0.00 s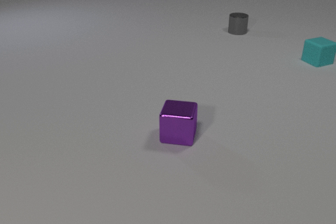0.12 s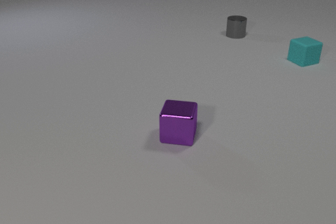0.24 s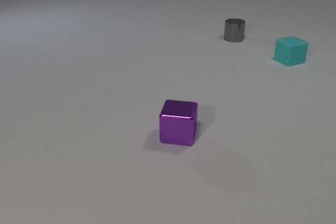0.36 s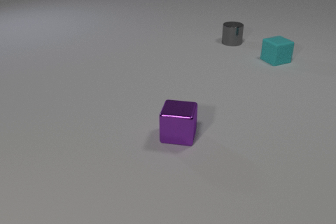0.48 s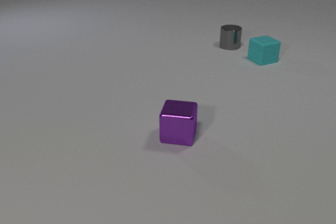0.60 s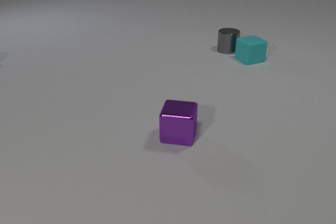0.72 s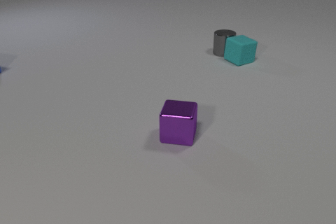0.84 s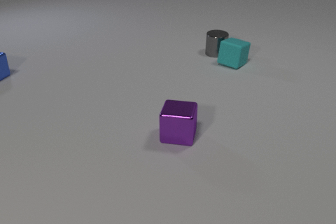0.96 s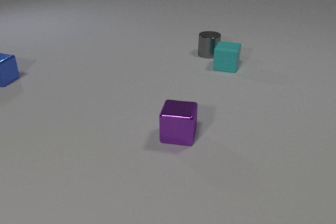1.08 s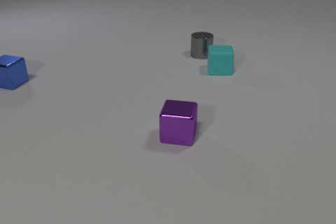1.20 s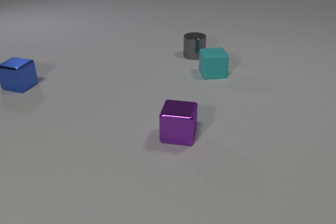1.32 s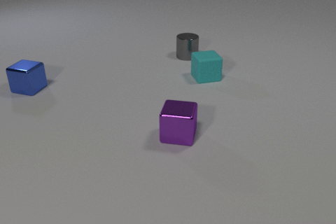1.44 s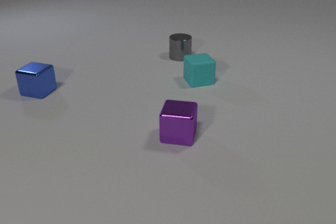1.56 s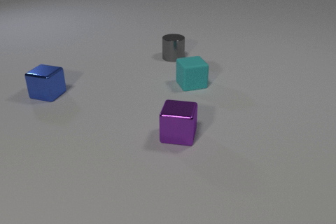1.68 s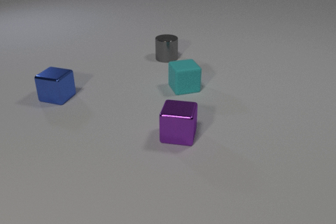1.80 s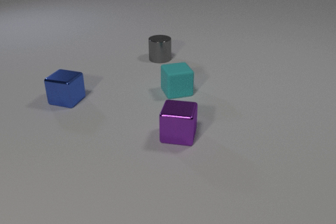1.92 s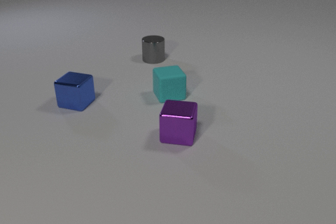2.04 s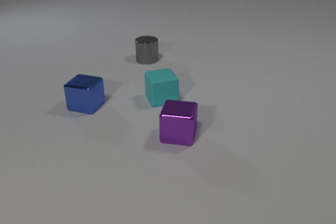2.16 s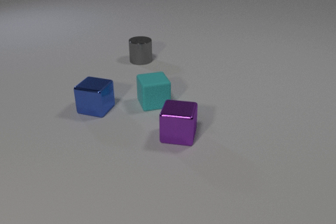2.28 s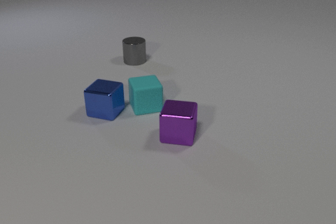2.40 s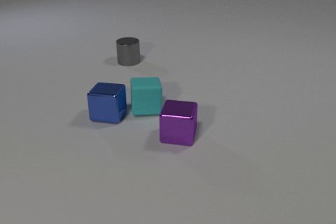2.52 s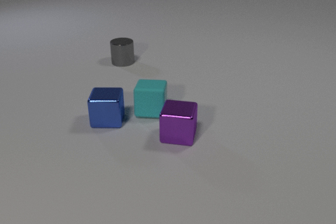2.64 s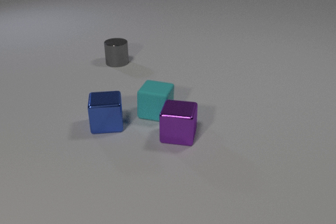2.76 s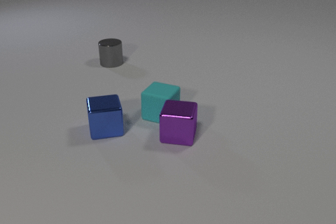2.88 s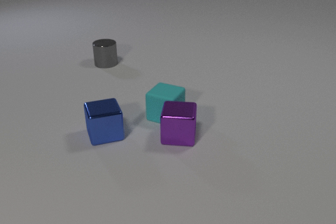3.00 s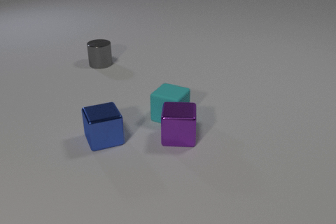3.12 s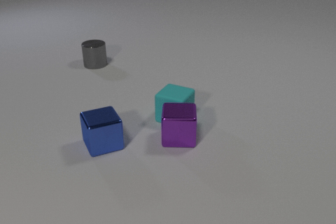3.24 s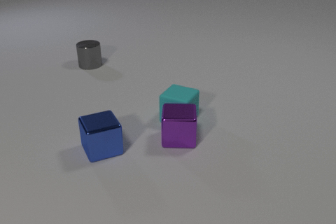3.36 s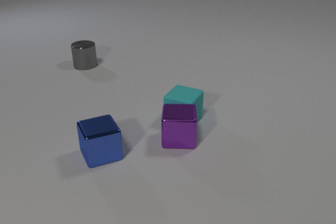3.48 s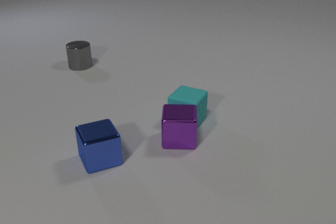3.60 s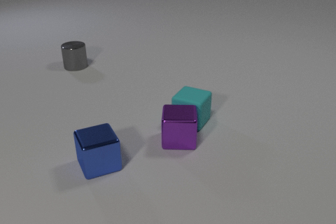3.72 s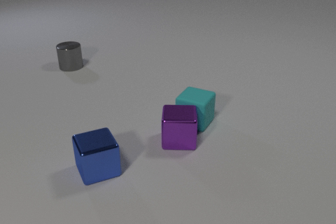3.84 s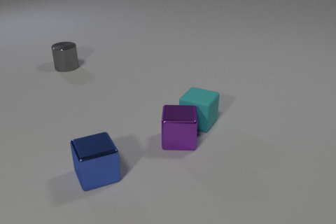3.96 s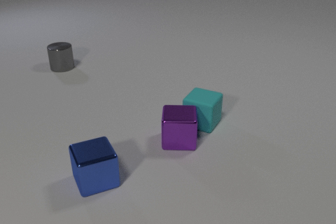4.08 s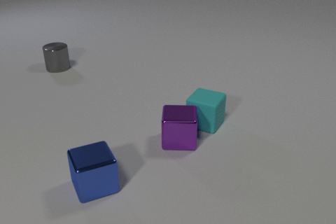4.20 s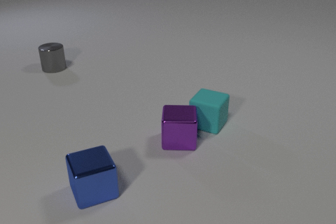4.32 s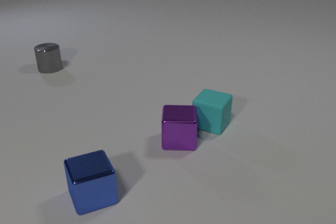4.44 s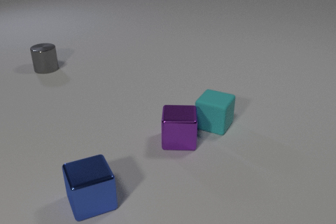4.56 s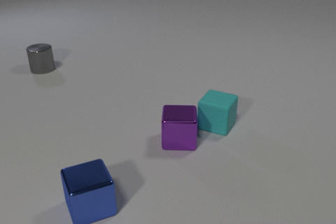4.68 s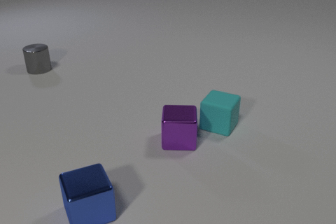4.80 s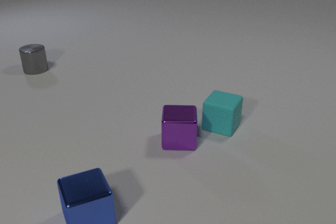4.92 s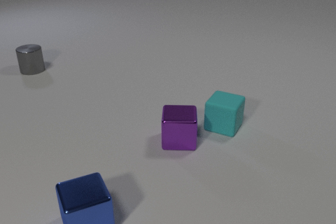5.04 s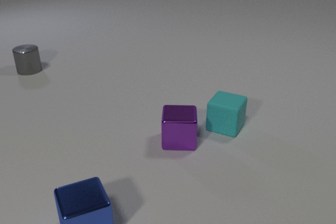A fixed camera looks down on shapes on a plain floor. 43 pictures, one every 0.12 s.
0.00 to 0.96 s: The cyan rubber cube slides to the left and toward the camera, spins counterclockwise seen from above by about 45 degrees, its near face sliding to the right. The gray metal cylinder slides toward the camera. The blue metal cube comes in at the left edge, slides toward the camera and to the right. The cyan rubber cube and the gray metal cylinder collide.
0.96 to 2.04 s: The cyan rubber cube slides toward the camera and to the left, spins counterclockwise seen from above by about 30 degrees, its near face sliding to the right. The gray metal cylinder slides to the left. The blue metal cube slides toward the camera and to the right.
2.04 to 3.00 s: The cyan rubber cube slides toward the camera, spins clockwise seen from above by about 45 degrees, its near face sliding to the left. The gray metal cylinder slides to the left. The blue metal cube slides toward the camera, spins so that its near face slides to the right, counterclockwise seen from above. The cyan rubber cube and the blue metal cube collide. The cyan rubber cube and the purple metal cube collide.
3.00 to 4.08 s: The cyan rubber cube slides to the right. The gray metal cylinder slides to the left. The blue metal cube slides toward the camera.
4.08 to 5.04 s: The cyan rubber cube slides to the right. The gray metal cylinder slides to the left. The blue metal cube slides toward the camera.
How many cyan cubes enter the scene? 0.
What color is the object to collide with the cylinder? cyan.
How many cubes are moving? 3.
